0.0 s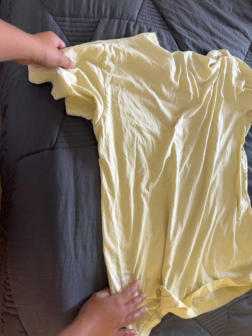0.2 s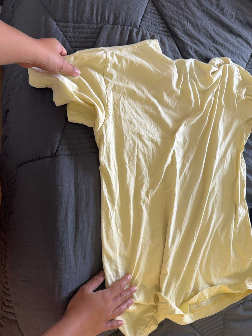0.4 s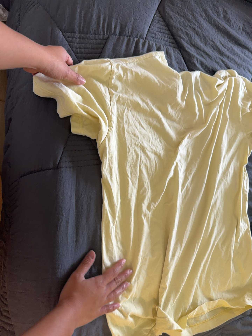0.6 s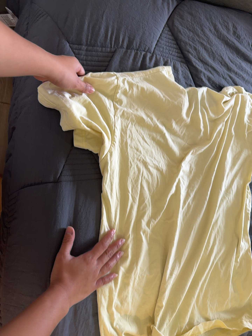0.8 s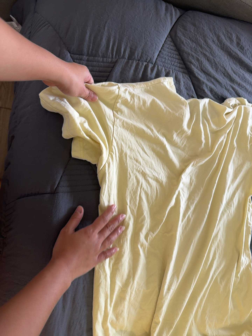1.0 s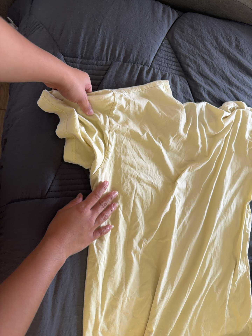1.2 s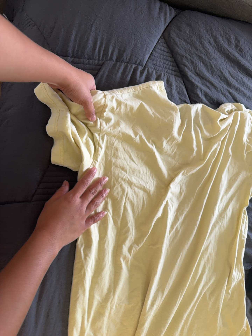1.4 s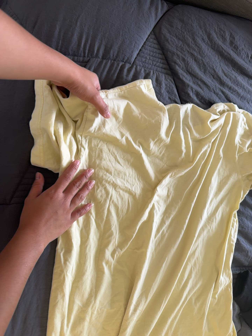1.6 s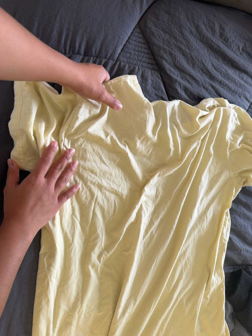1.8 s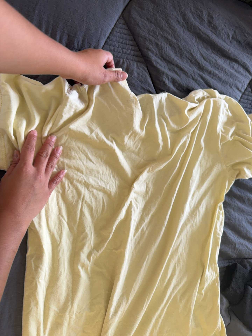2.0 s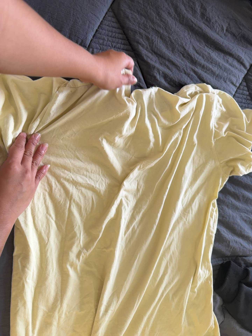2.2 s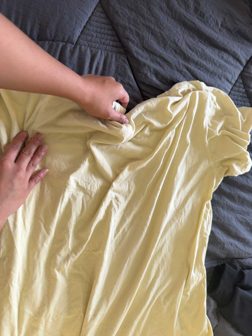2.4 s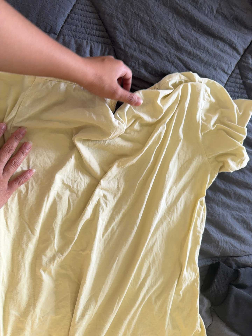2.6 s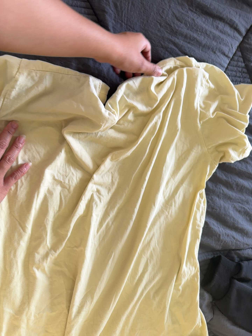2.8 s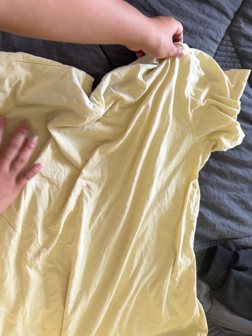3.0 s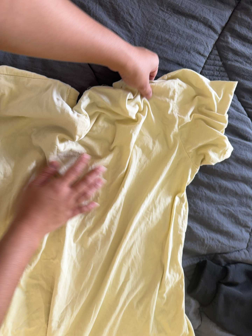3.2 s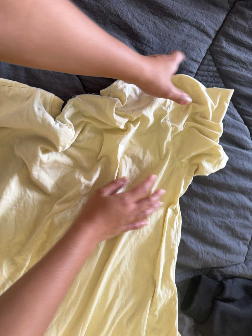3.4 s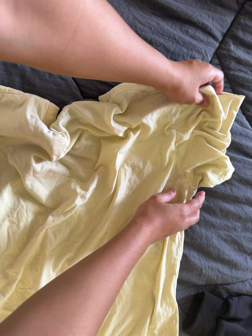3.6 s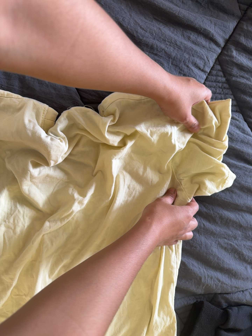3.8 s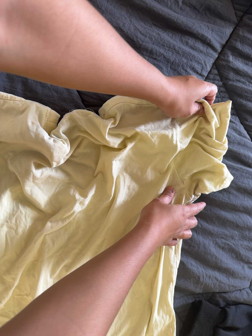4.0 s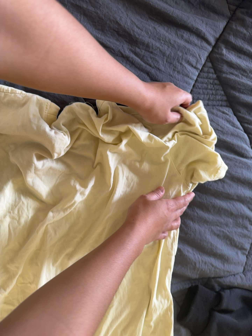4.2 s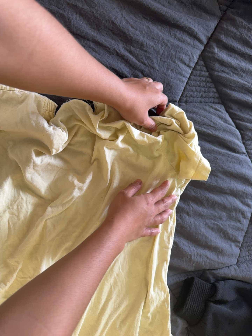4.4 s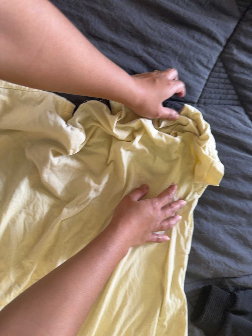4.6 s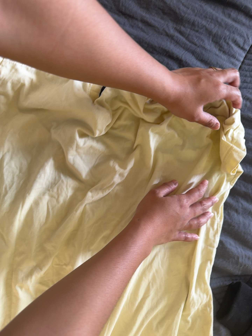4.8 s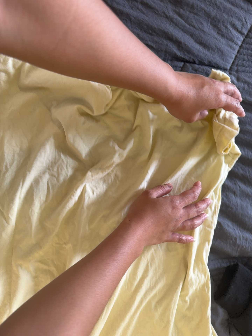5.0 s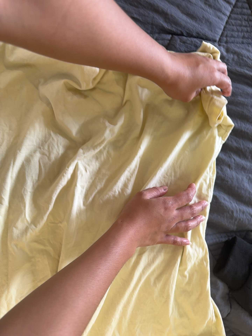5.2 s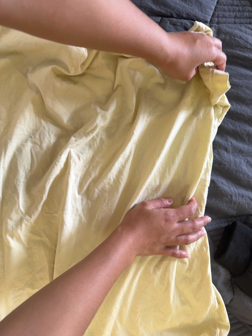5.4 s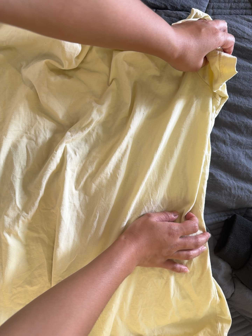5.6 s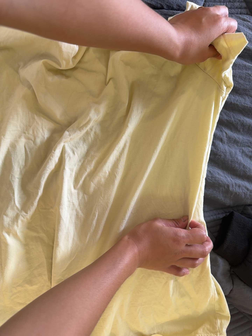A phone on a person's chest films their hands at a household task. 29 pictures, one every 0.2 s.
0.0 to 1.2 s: The camera travels toward the top of its view and to its right, about 12 cm, so close, fixed things drift downward. It rolls about its line of sight by about 10 degrees, and the scene rotates clockwise.
1.2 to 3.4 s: The camera travels to its right and forward, about 32 cm, so close, fixed things drift to the left. Its aim tips toward the bottom of its view by about 10 degrees.
3.4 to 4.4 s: The camera shifts only a little, or ends up much as it began.
4.4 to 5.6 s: The camera travels toward the bottom of its view, about 12 cm, so close, fixed things drift upward.
The film runs backward here.
